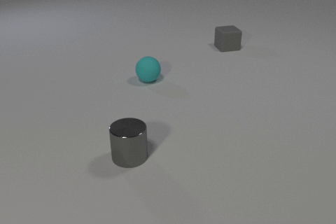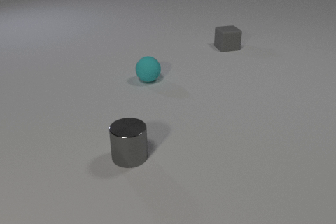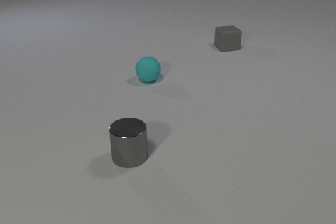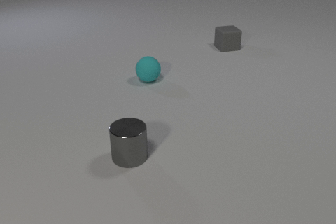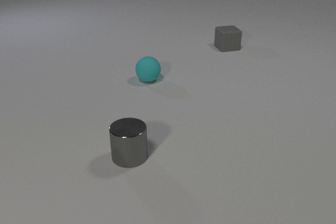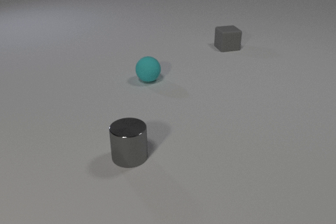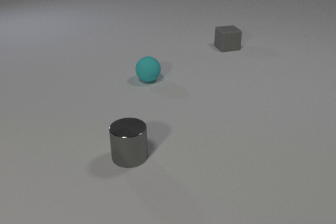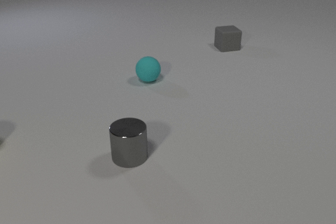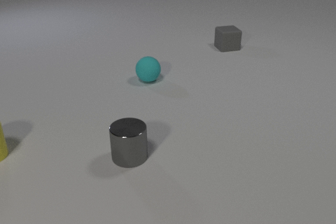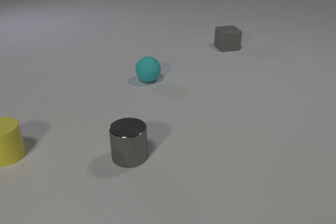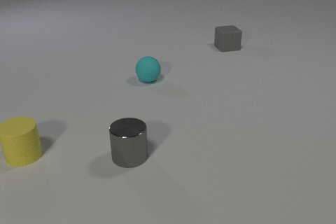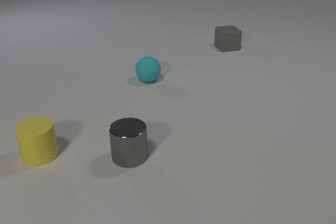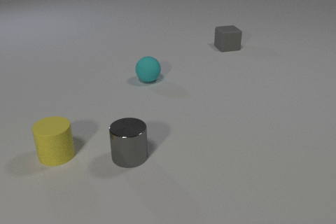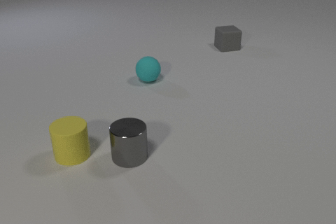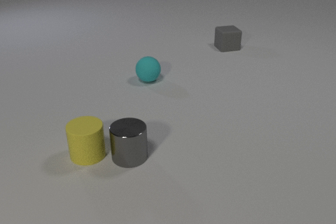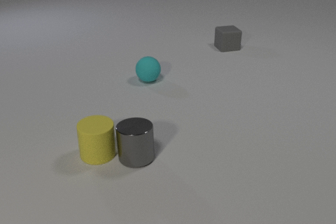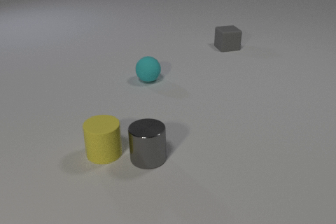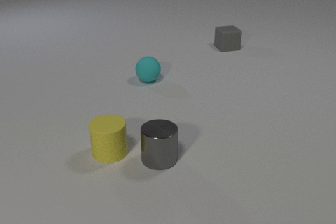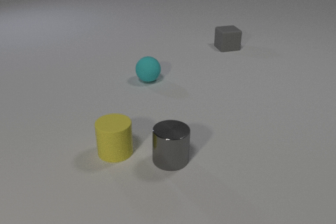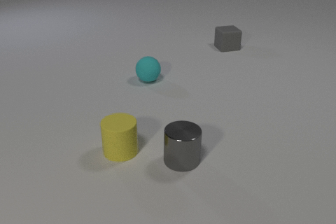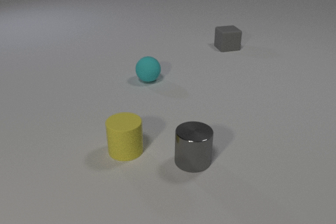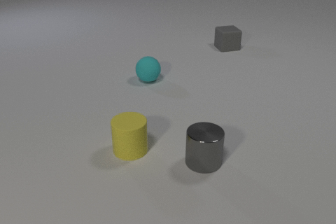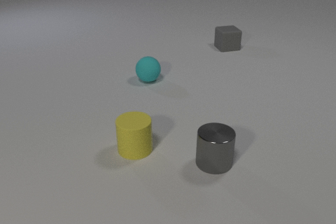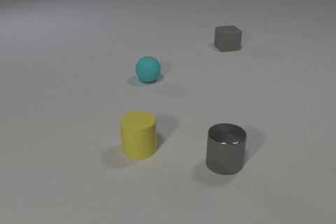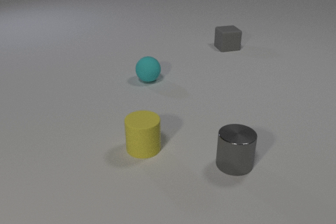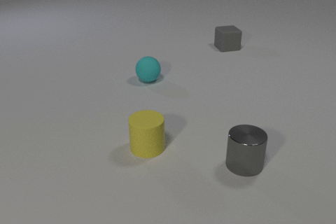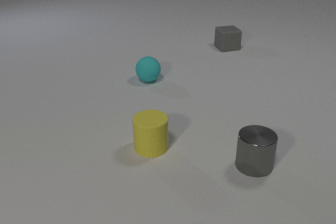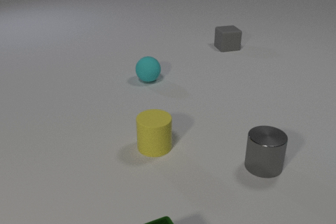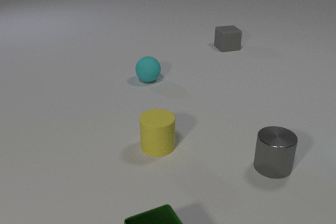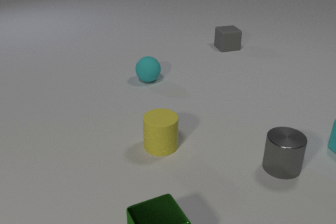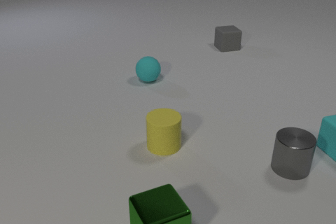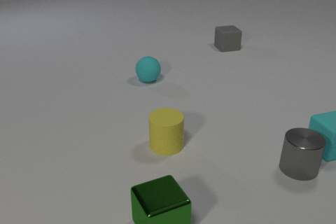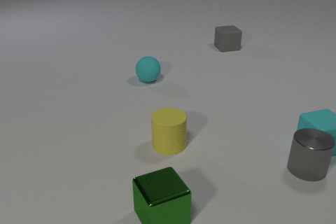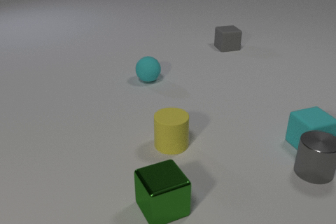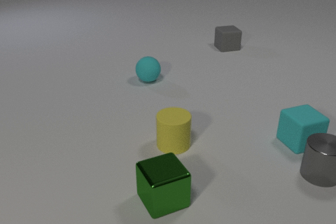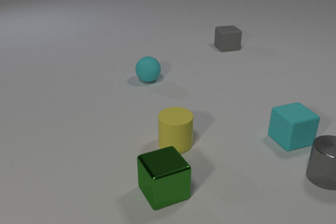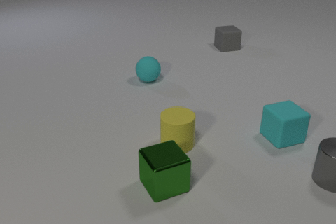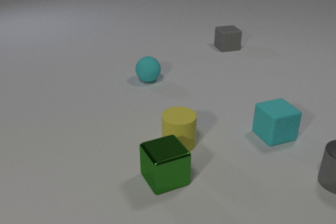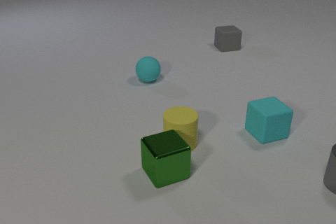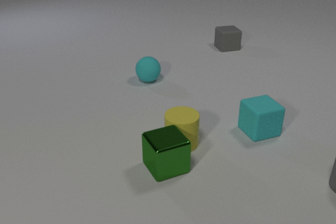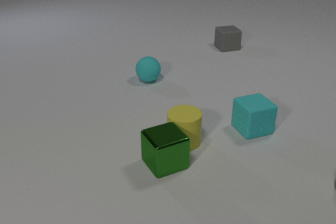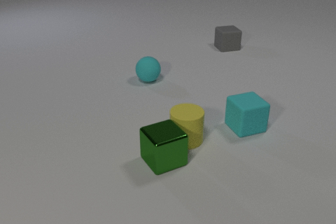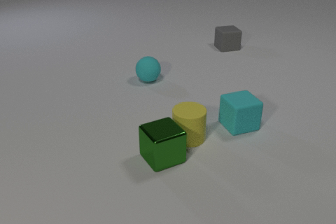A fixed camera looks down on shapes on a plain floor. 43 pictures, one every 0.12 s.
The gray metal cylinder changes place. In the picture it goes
to the right.
The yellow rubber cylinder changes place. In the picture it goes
to the right.
0.00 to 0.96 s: The yellow rubber cylinder comes in at the left edge.
0.96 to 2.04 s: The yellow rubber cylinder slides to the right. The gray metal cylinder slides to the right. The yellow rubber cylinder and the gray metal cylinder collide.
2.04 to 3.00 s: The yellow rubber cylinder slides to the right. The gray metal cylinder slides to the right.
3.00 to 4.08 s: The yellow rubber cylinder slides to the right. The gray metal cylinder slides to the right. The green metal cube comes in at the bottom edge, slides away from the camera. The cyan rubber cube comes in at the right edge, slides to the left. The gray metal cylinder and the cyan rubber cube collide.
4.08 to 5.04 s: The yellow rubber cylinder slides to the right and away from the camera. The gray metal cylinder slides to the right, leaves at the right edge. The green metal cube slides away from the camera. The cyan rubber cube slides to the left. The yellow rubber cylinder and the green metal cube collide.
What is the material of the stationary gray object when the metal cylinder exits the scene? rubber.
What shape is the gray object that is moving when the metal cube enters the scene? cylinder.
How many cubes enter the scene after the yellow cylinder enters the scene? 2.
